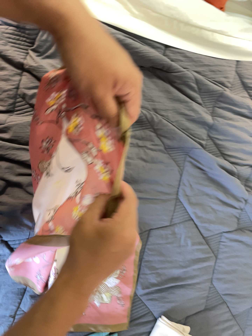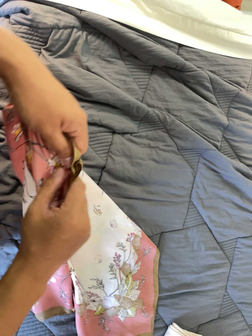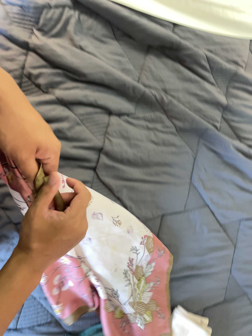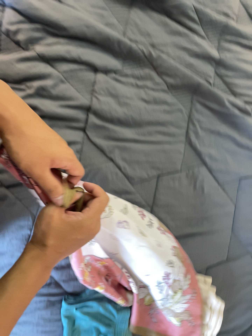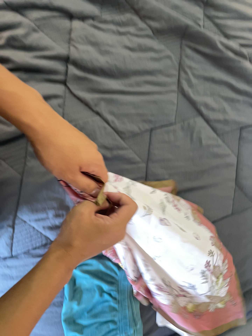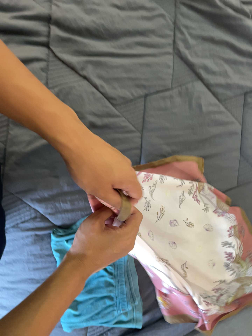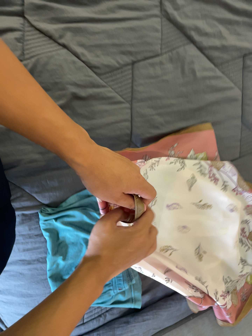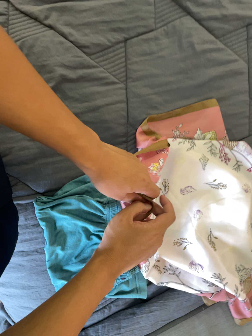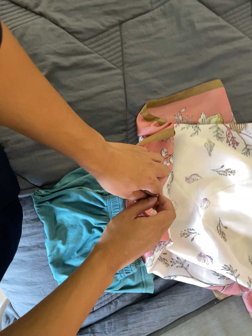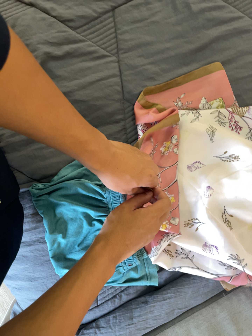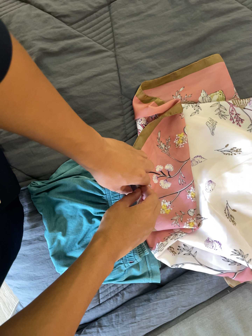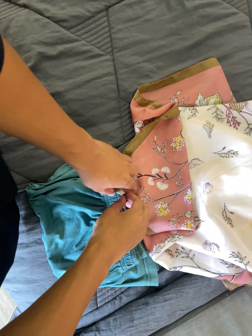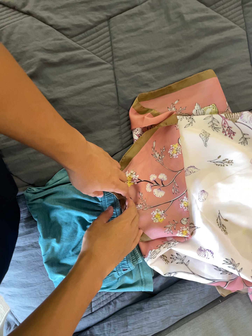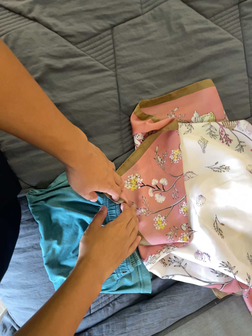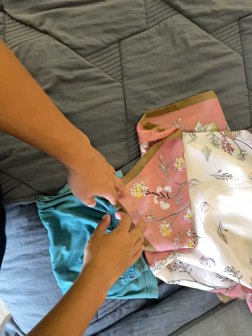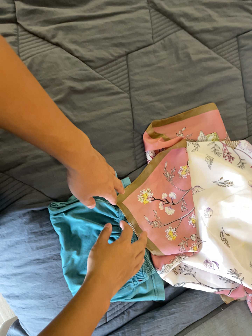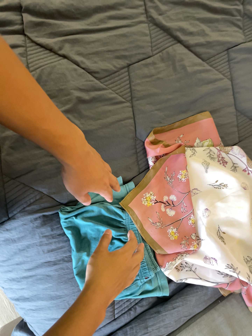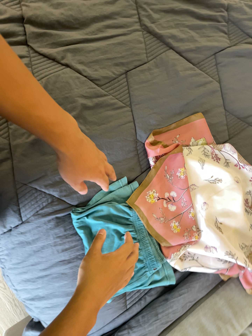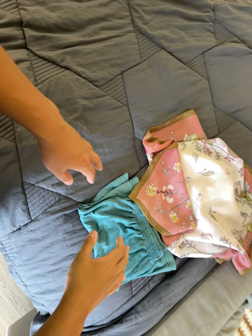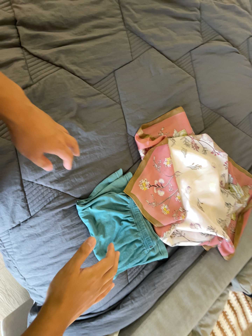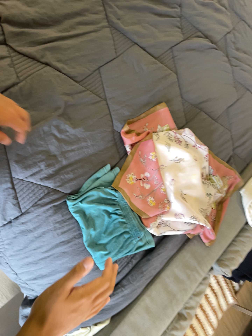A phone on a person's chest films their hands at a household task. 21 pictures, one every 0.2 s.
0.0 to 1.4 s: The camera pans to its left by about 15 degrees. It travels toward the bottom of its view, to its right and forward, about 50 cm, so close, fixed things drift upward. Its aim tips toward the bottom of its view by about 10 degrees, and the scene shifts upward. It rolls about its line of sight by about 20 degrees, and the scene rotates counterclockwise.
1.4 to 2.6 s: The camera travels toward the bottom of its view, about 7 cm.
2.6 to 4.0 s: The camera pans to its right by about 25 degrees. It travels to its left and backward, about 36 cm.
The film runs backward here.
